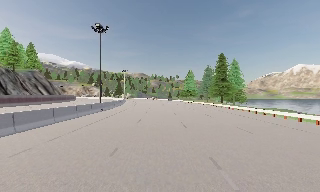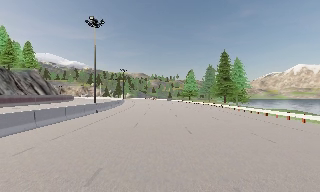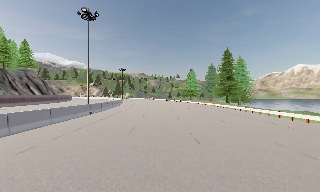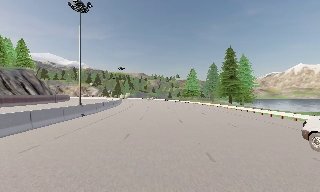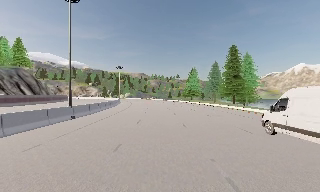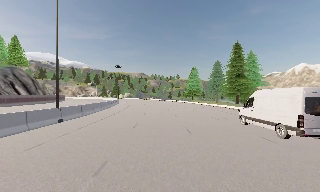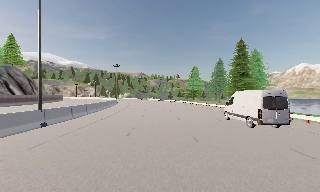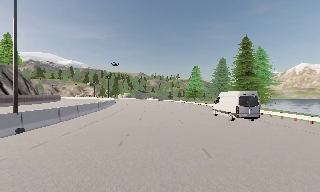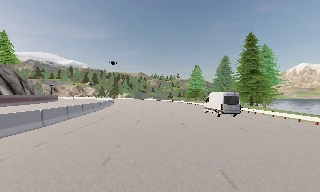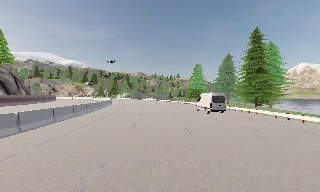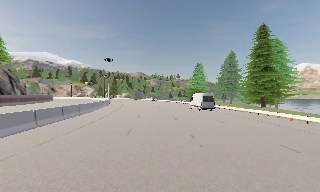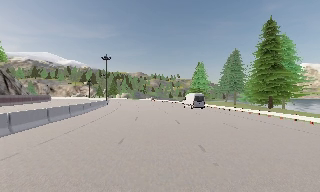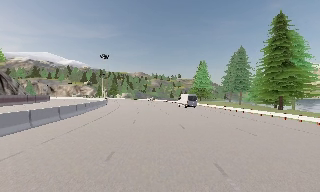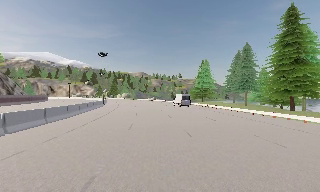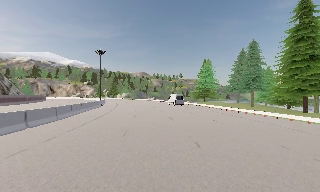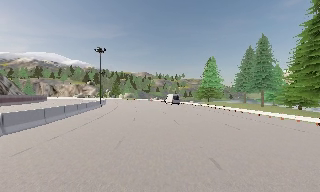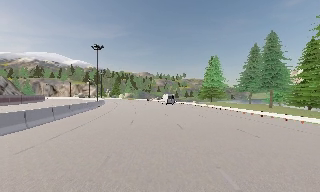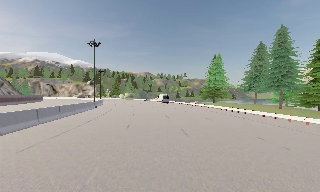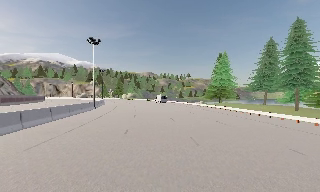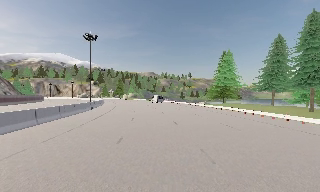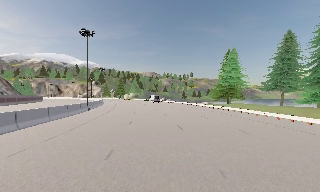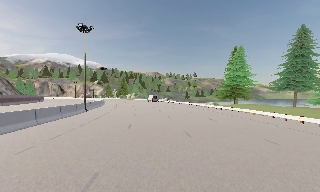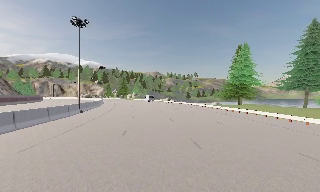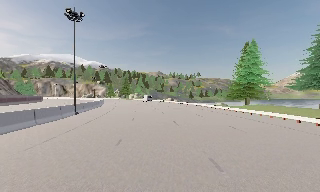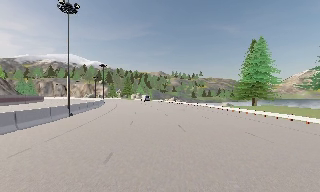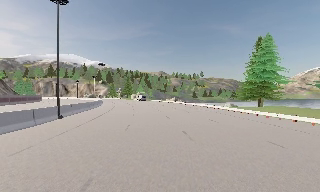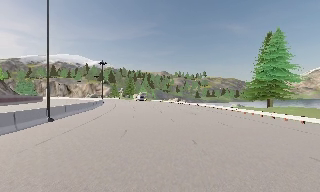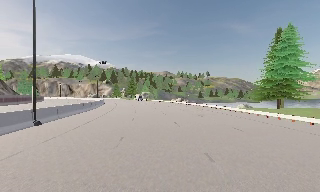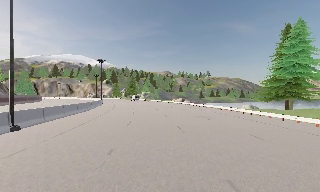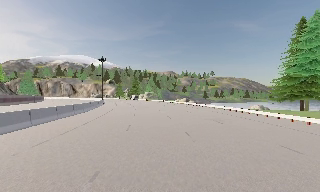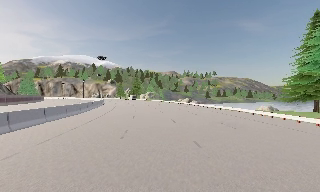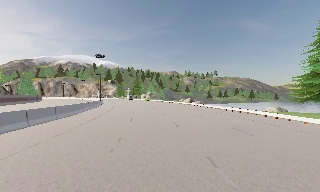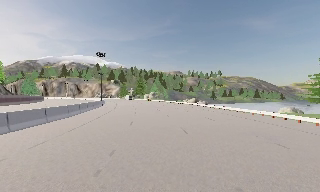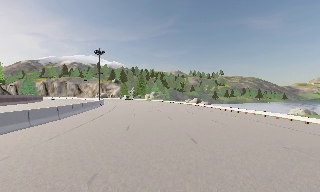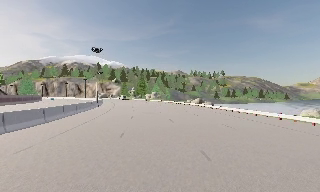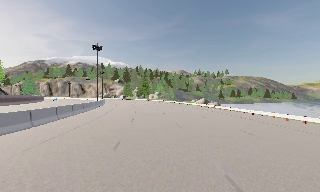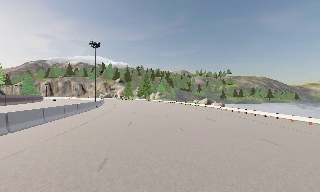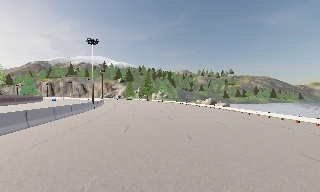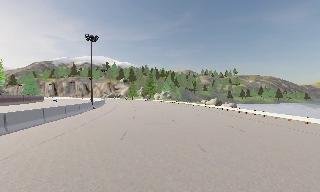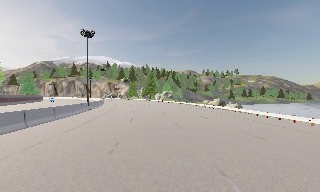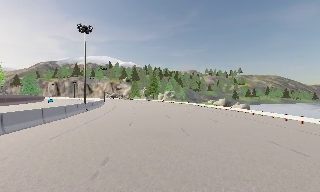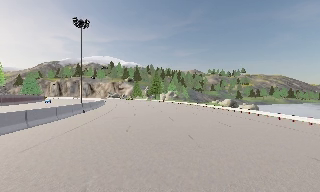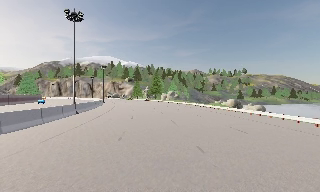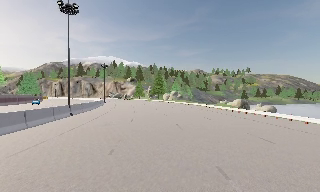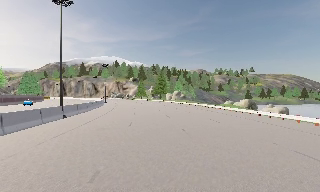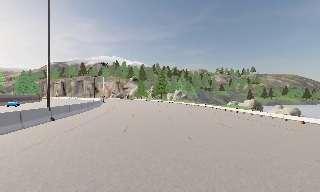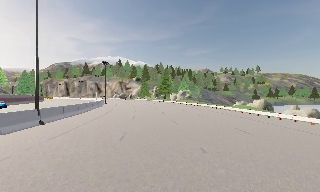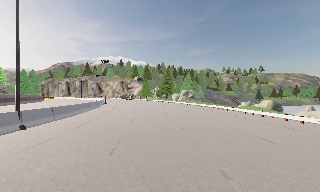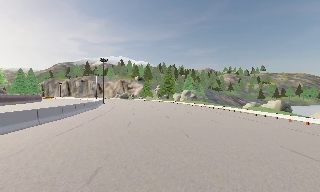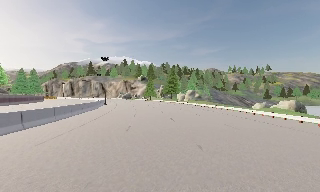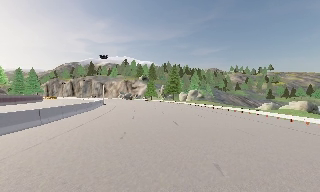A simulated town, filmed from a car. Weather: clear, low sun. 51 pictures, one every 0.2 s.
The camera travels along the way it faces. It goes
forward.
0.0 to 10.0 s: The scene slides to the right, as the camera pans about 25 degrees to its left. It travels forward, about 95 m, so what stands in front looms larger.
The film runs forward here.
